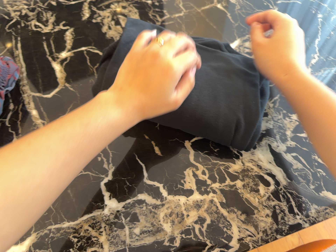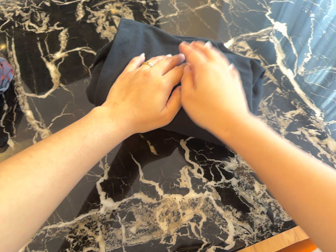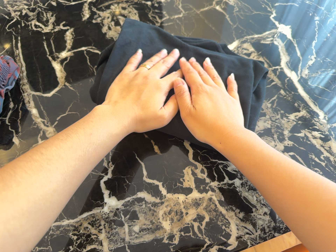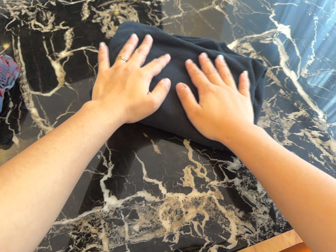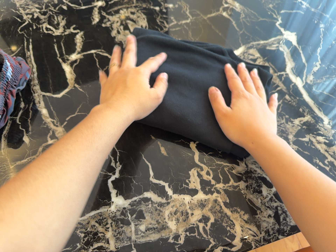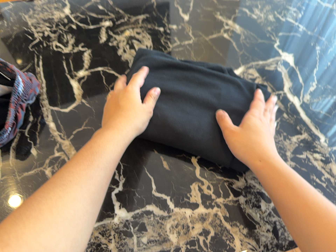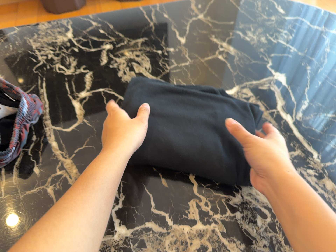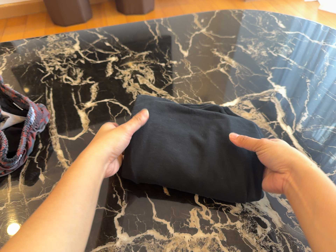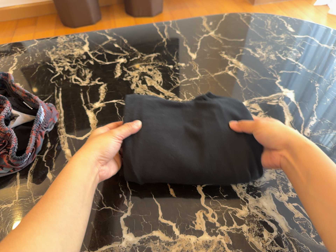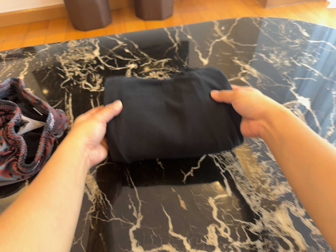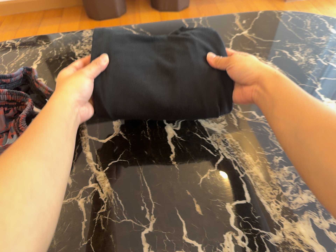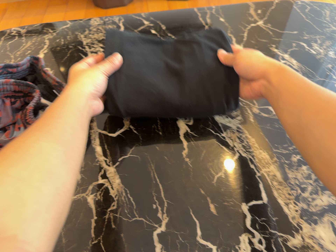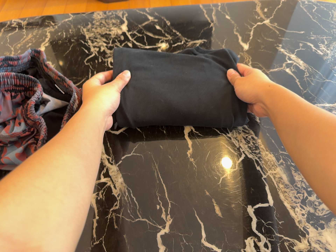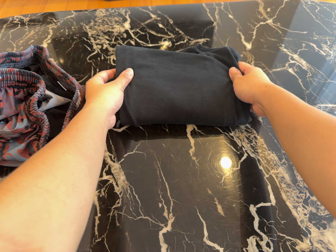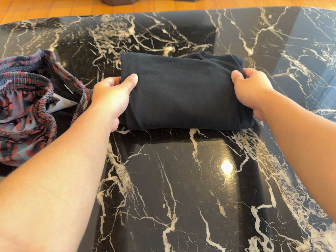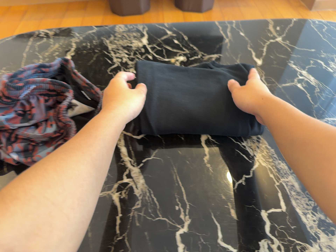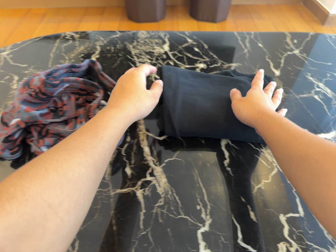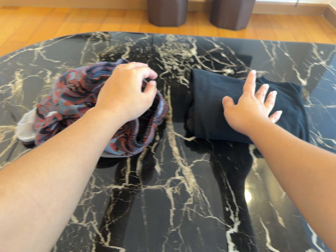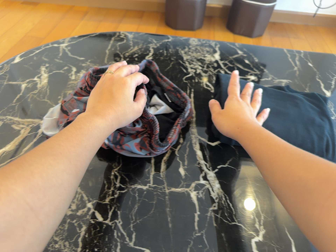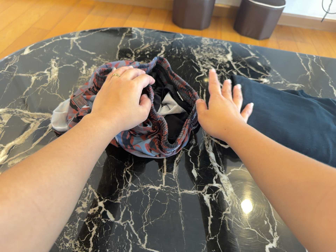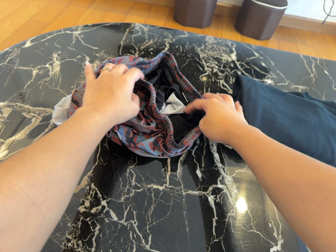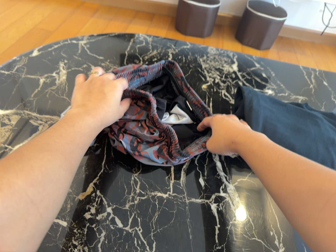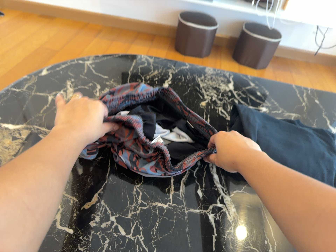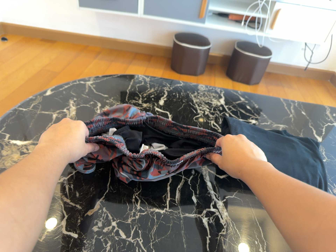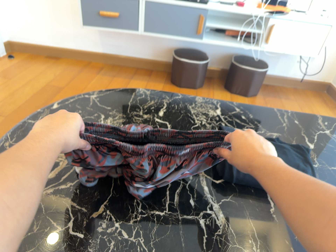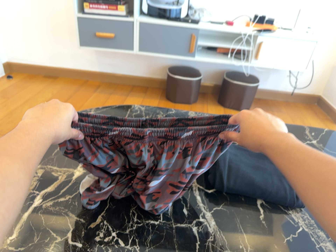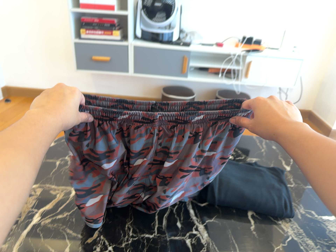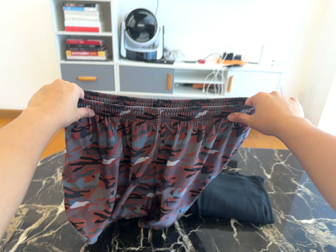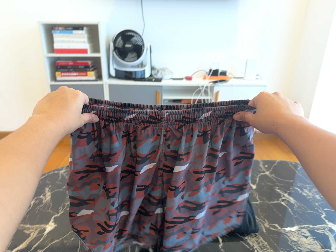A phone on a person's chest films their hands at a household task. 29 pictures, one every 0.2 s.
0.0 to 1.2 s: The camera's aim tips toward the top of its view by about 10 degrees, and the scene shifts downward.
1.2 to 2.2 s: The camera shifts only a little, or ends up much as it began.
2.2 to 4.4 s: The camera travels to its left, about 22 cm, so close, fixed things drift to the right. Its aim tips toward the top of its view by about 10 degrees, and the scene shifts downward. It rolls about its line of sight by about 20 degrees, and the scene rotates clockwise.
4.4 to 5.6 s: The camera travels backward and to its right, about 24 cm, so what stands in front gets smaller. Its aim tips toward the top of its view by about 25 degrees, and the scene shifts downward. It rolls about its line of sight by about 10 degrees, and the scene rotates counterclockwise.
The film runs forward here.
